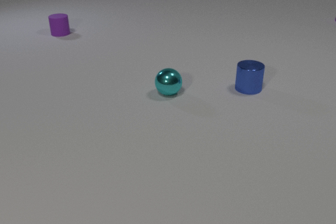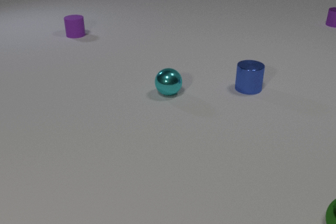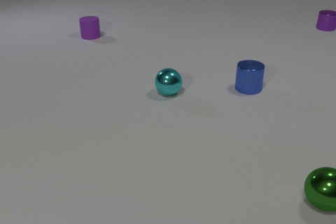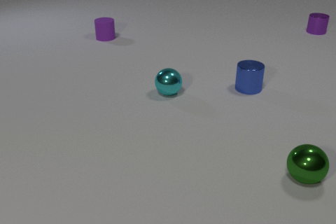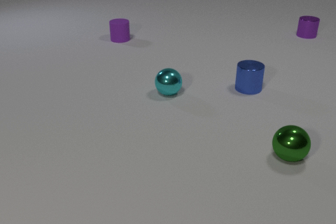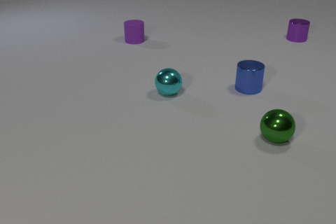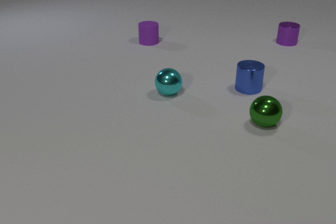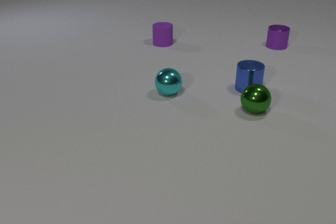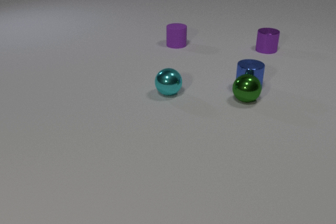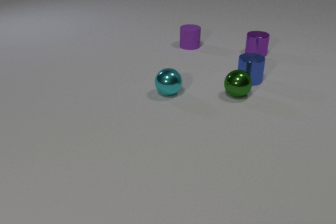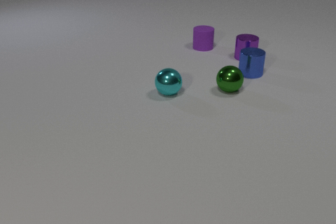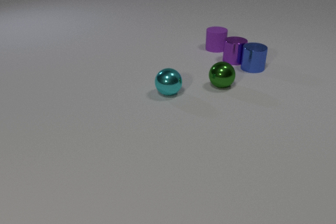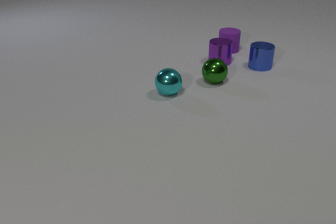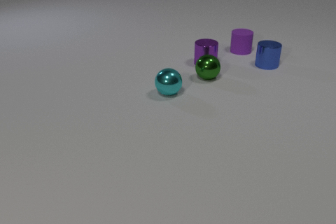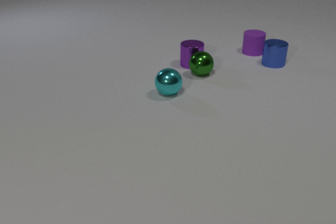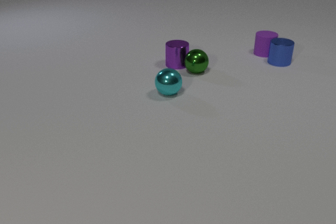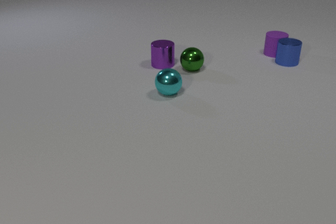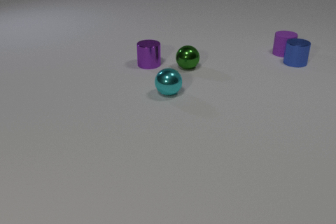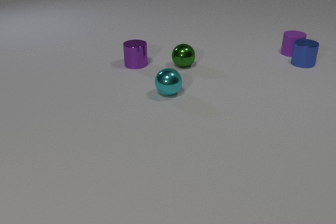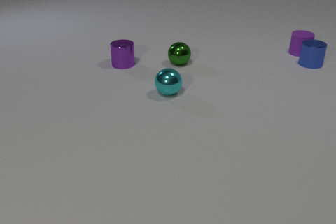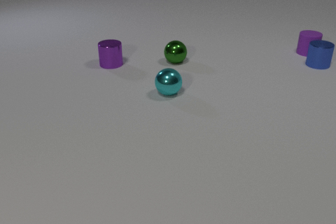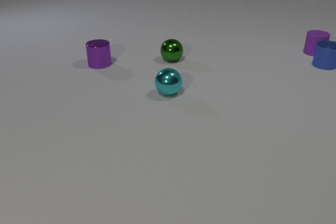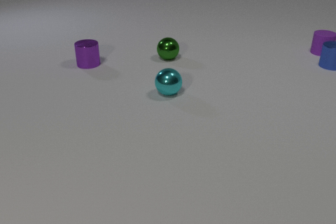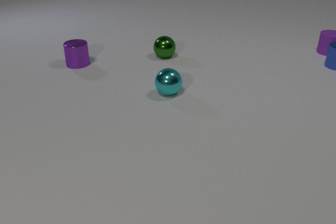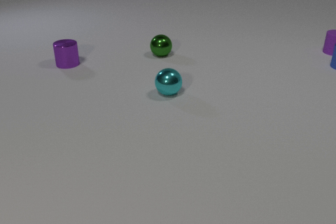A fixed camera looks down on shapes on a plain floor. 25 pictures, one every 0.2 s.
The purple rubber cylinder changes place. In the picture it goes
to the right.
The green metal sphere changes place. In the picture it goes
away from the camera.
0.0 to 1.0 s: The green metal sphere comes in at the right edge, rolls away from the camera and to the left. The purple metal cylinder slides toward the camera and to the left. The purple rubber cylinder slides to the right and toward the camera.
1.0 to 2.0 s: The green metal sphere rolls away from the camera and to the left. The blue metal cylinder slides away from the camera. The purple metal cylinder slides toward the camera and to the left. The purple rubber cylinder slides to the right. The green metal sphere and the blue metal cylinder collide.
2.0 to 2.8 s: The green metal sphere rolls away from the camera and to the left. The blue metal cylinder slides away from the camera and to the right. The purple metal cylinder slides to the left and toward the camera. The purple rubber cylinder slides to the right. The blue metal cylinder and the purple metal cylinder collide.
2.8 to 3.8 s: The green metal sphere rolls away from the camera and to the left. The blue metal cylinder slides to the right. The purple metal cylinder slides to the left. The purple rubber cylinder slides to the right. The green metal sphere and the purple metal cylinder collide. The blue metal cylinder and the purple rubber cylinder collide.
3.8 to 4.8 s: The green metal sphere rolls away from the camera and to the left. The blue metal cylinder slides to the right. The purple metal cylinder slides to the left. The purple rubber cylinder slides to the right and away from the camera.
What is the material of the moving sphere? metal.
What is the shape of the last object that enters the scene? sphere.
How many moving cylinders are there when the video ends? 3.
